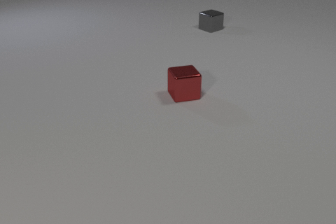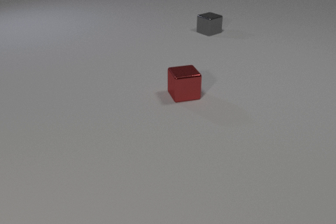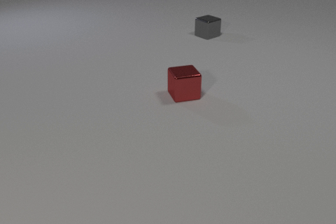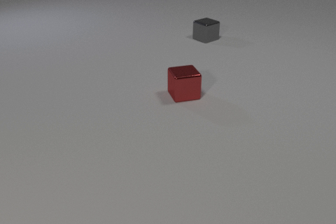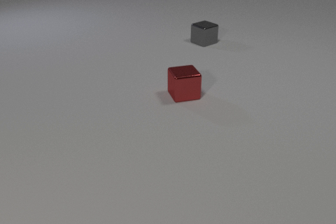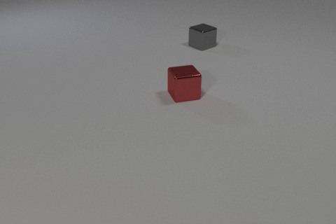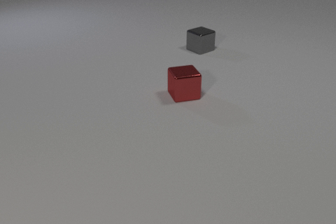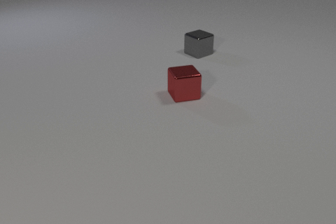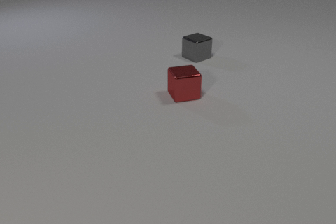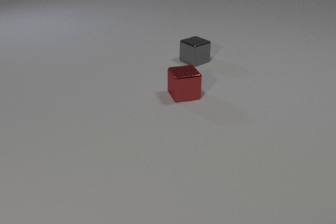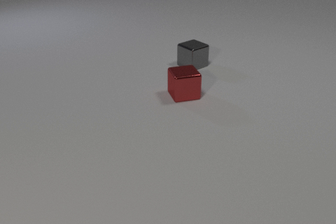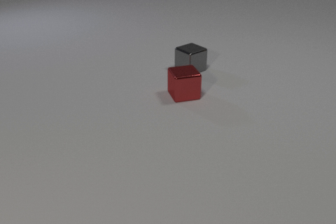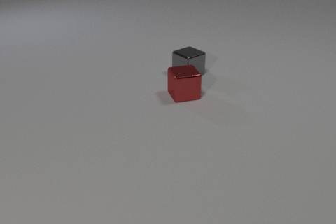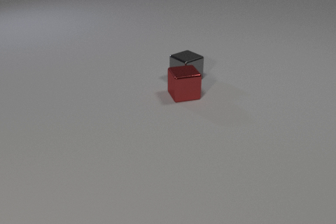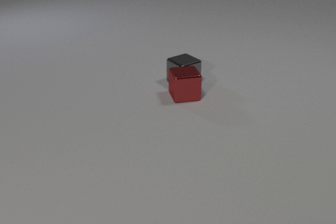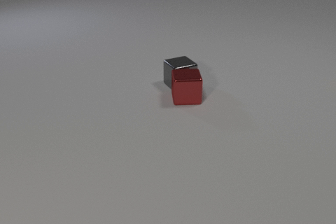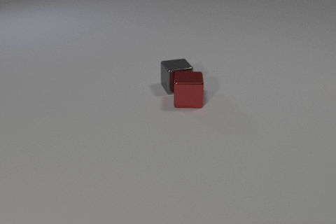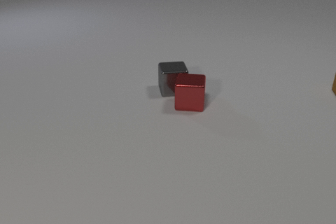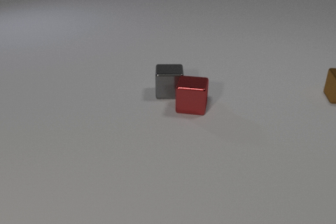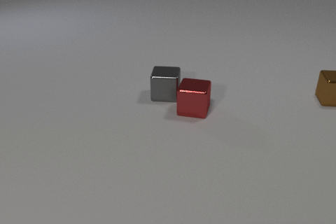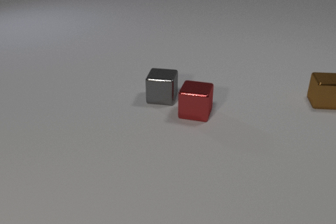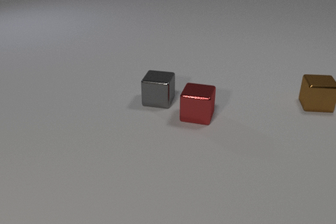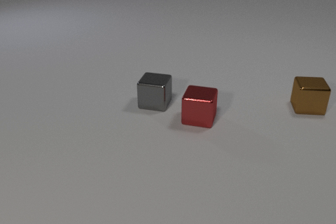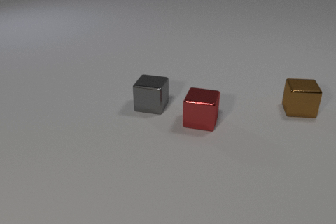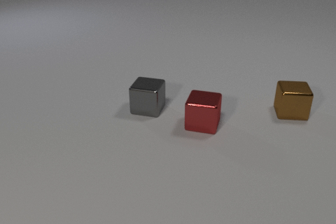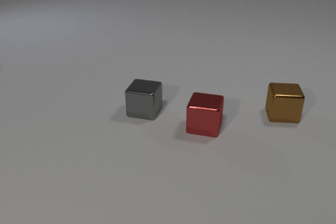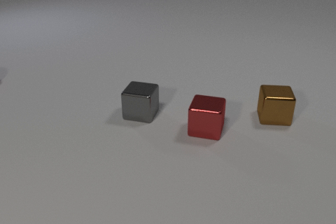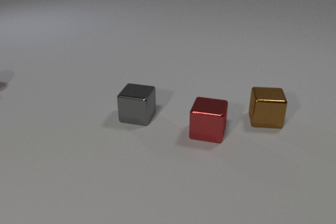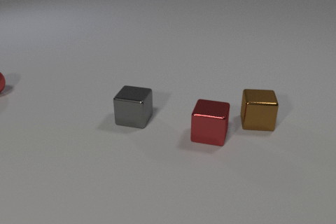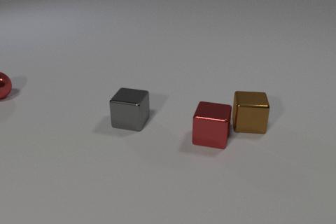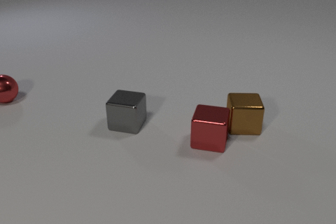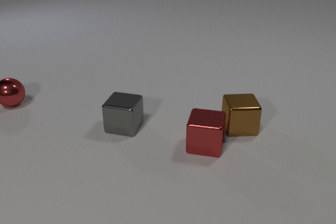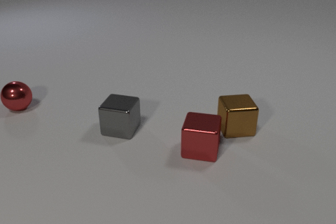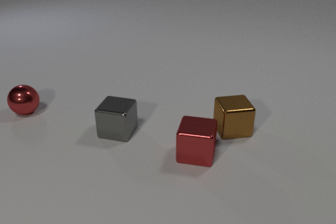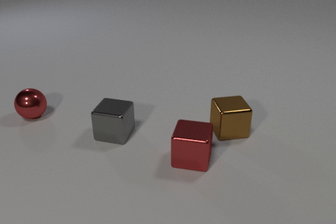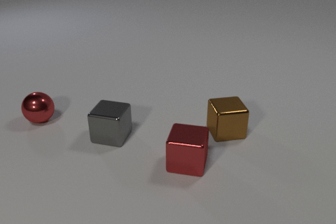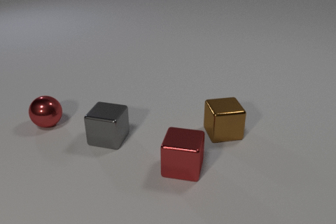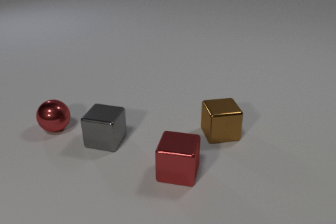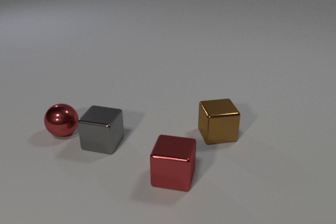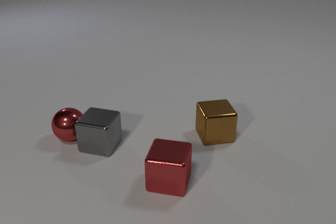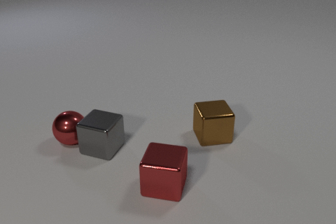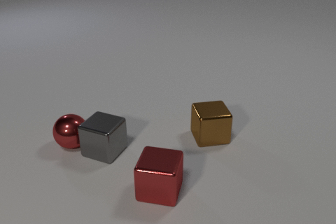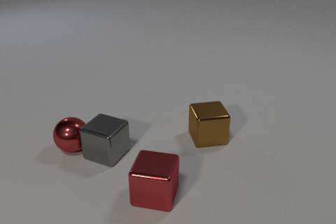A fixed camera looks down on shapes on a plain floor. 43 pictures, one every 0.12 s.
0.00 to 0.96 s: The gray metal cube slides toward the camera.
0.96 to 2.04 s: The gray metal cube slides toward the camera, spins clockwise seen from above by about 30 degrees, its near face sliding to the left. The red metal cube slides toward the camera, spins so that its near face slides to the left, clockwise seen from above. The brown metal cube comes in at the right edge. The gray metal cube and the red metal cube collide.
2.04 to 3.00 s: The gray metal cube slides toward the camera and to the left, spins so that its near face slides to the left, clockwise seen from above. The red metal cube slides toward the camera. The brown metal cube slides toward the camera and to the left.
3.00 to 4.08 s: The gray metal cube slides toward the camera and to the left. The red metal cube slides toward the camera. The red metal sphere comes in at the left edge, rolls toward the camera and to the right. The brown metal cube slides to the left and toward the camera. The red metal cube and the brown metal cube collide.
4.08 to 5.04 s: The gray metal cube slides toward the camera. The red metal cube slides toward the camera and to the left. The red metal sphere rolls toward the camera and to the right. The brown metal cube slides to the left and toward the camera. The gray metal cube and the red metal sphere collide.
How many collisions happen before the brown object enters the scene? 1.
What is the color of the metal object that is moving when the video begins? gray.
How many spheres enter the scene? 1.
